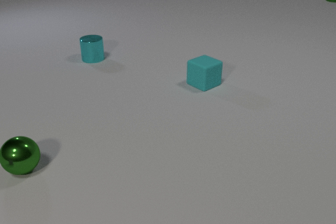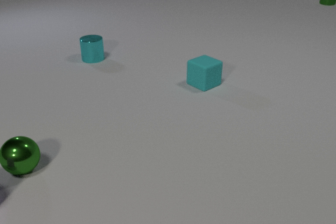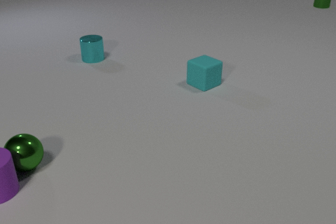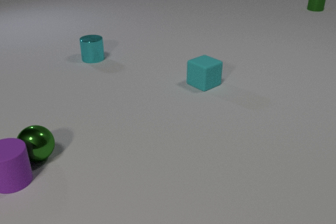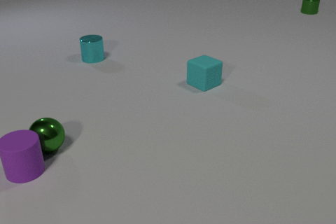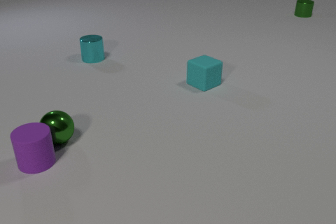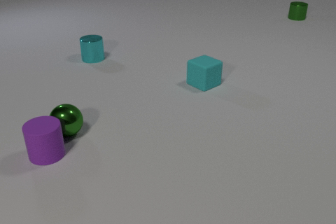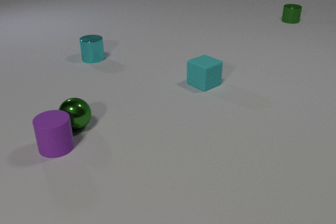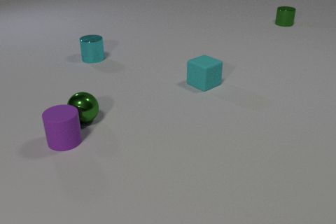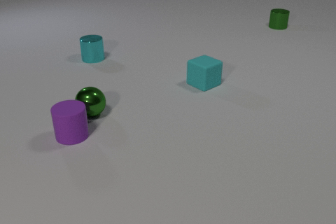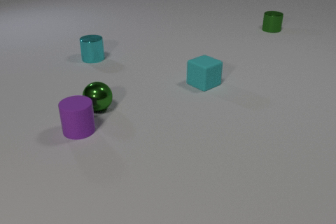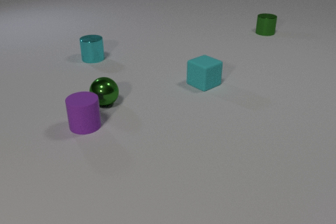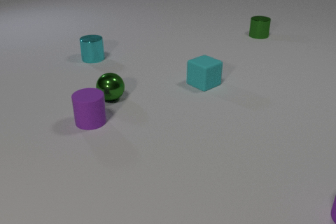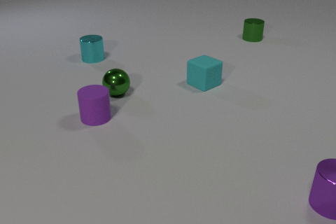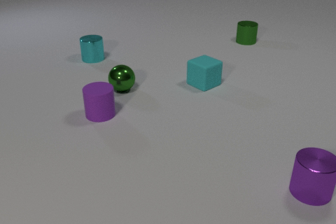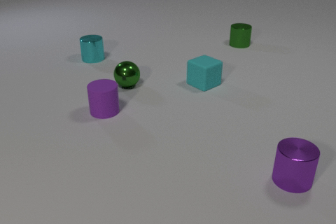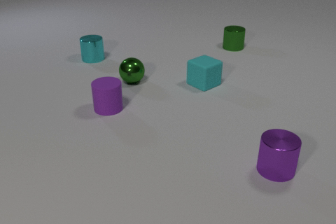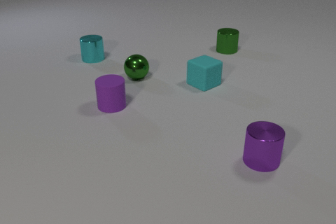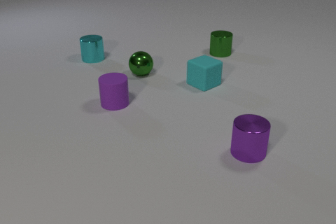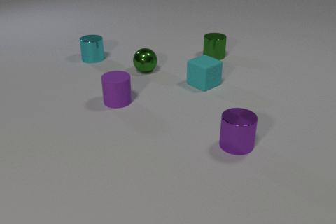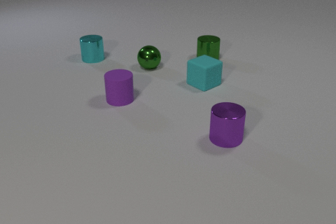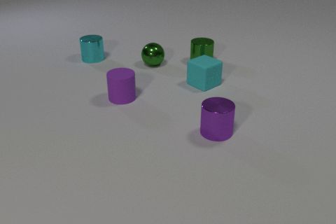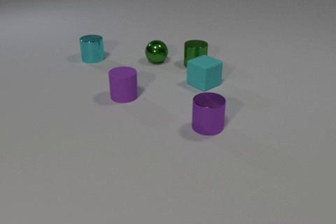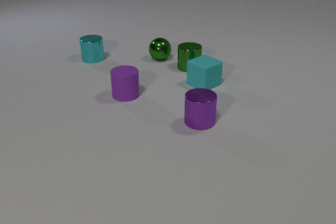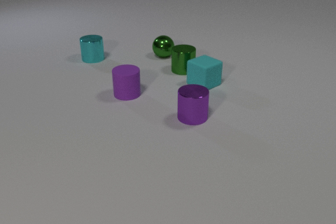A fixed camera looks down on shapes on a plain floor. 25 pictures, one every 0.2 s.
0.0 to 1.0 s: The purple rubber cylinder comes in at the left edge, slides to the right and away from the camera. The green metal sphere rolls away from the camera and to the right. The green metal cylinder slides toward the camera and to the left. The purple rubber cylinder and the green metal sphere collide.
1.0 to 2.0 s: The purple rubber cylinder slides away from the camera and to the right. The green metal sphere rolls away from the camera and to the right. The green metal cylinder slides toward the camera and to the left.
2.0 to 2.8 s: The purple rubber cylinder slides away from the camera and to the right. The green metal sphere rolls away from the camera and to the right. The green metal cylinder slides toward the camera and to the left. The purple metal cylinder comes in at the right edge, slides to the left and away from the camera.
2.8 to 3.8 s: The purple rubber cylinder slides away from the camera and to the right. The green metal sphere rolls away from the camera and to the right. The green metal cylinder slides toward the camera and to the left. The purple metal cylinder slides to the left and away from the camera.
3.8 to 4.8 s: The purple rubber cylinder slides away from the camera and to the right. The green metal sphere rolls away from the camera and to the right. The green metal cylinder slides toward the camera and to the left. The purple metal cylinder slides away from the camera and to the left.
What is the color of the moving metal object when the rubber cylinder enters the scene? green.
What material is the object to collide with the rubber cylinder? metal.
Are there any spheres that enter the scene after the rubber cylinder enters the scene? no.
